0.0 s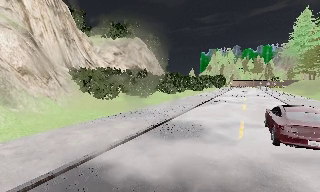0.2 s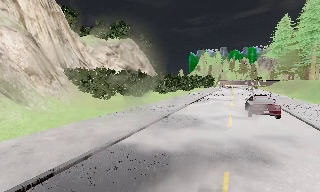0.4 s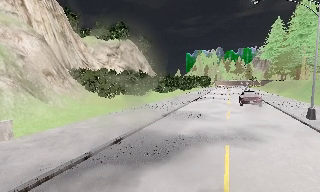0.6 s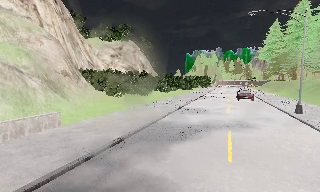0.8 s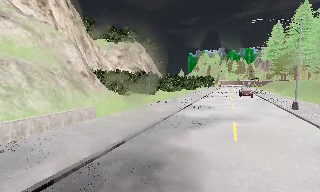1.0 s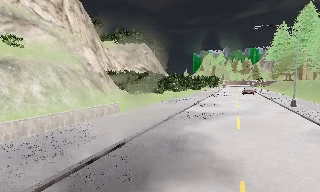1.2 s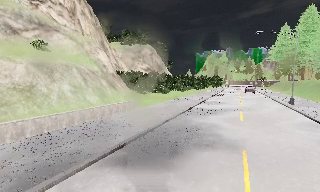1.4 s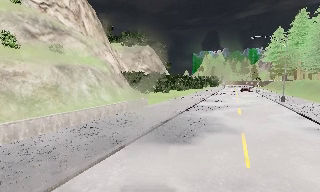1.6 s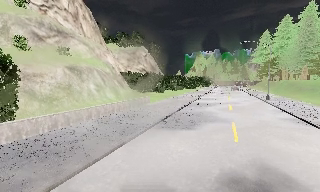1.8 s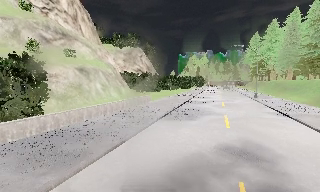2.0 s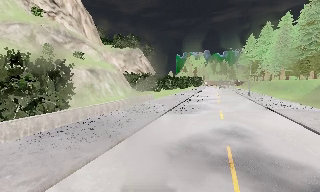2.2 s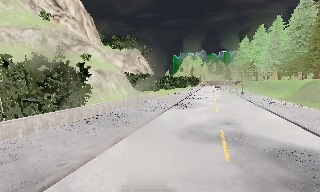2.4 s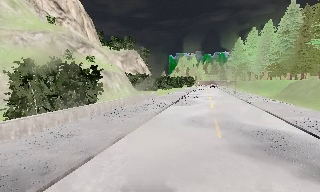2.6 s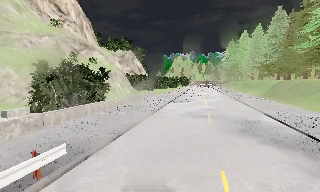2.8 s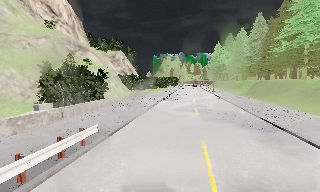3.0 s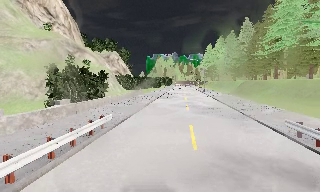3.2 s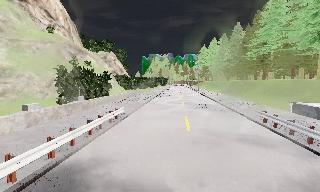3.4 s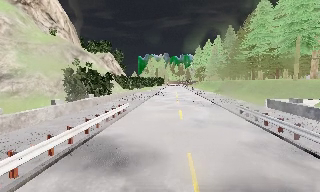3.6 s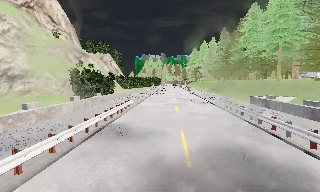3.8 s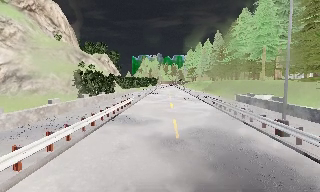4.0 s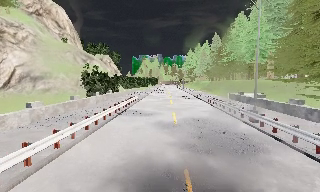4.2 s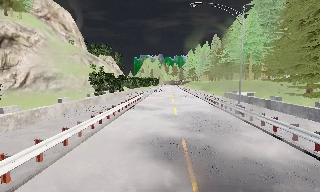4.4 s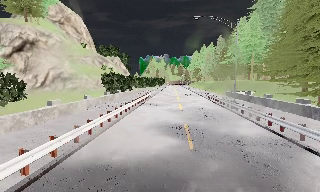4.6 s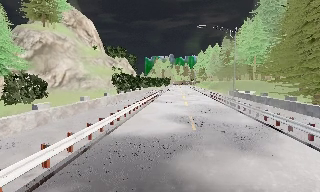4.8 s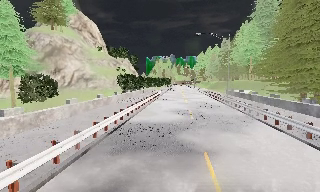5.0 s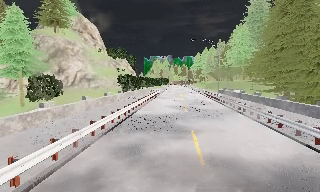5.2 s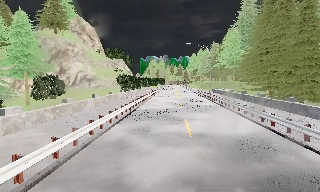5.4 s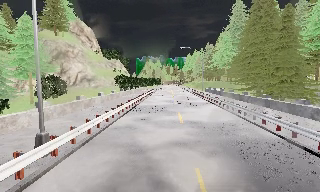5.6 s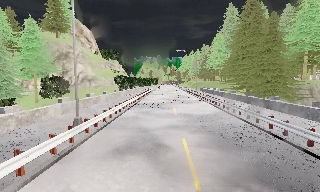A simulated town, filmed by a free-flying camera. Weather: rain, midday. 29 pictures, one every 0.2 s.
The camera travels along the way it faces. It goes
backward.
0.0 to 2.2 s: The camera pans to its right, which is clockwise from overhead, by about 10 degrees. It travels backward and to its left, about 20 m, so what stands in front gets smaller.
2.2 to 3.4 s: The camera pans to its right, which is clockwise from overhead, by about 15 degrees. It travels backward, about 13 m, so what stands in front gets smaller.
3.4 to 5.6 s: The camera travels backward, about 25 m, so what stands in front gets smaller.
The film runs forward here.
